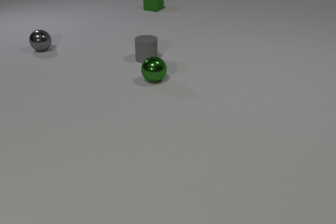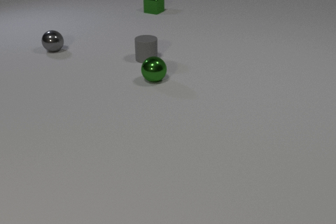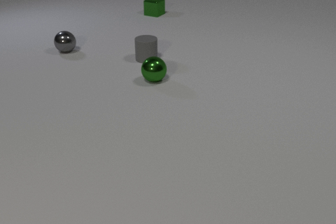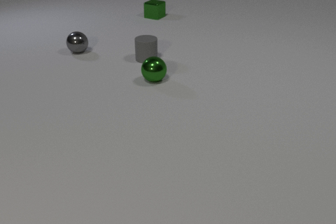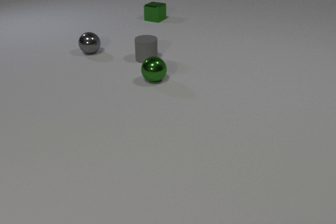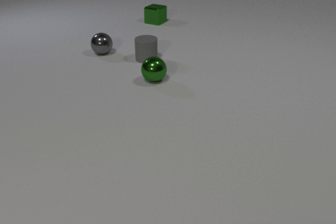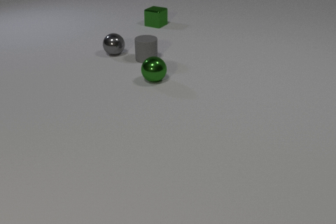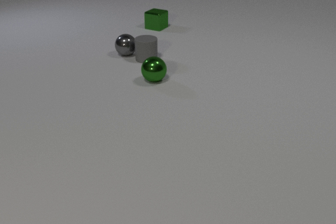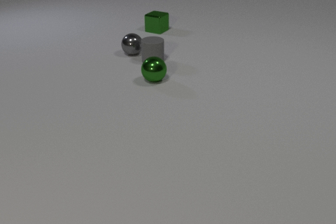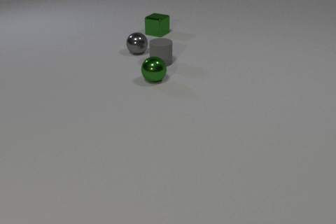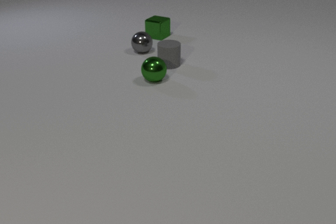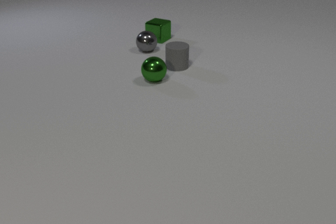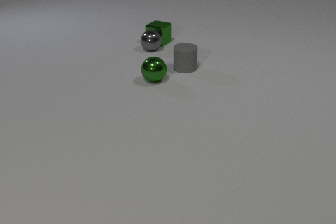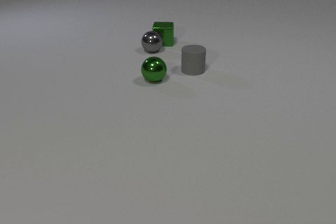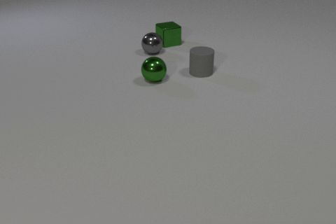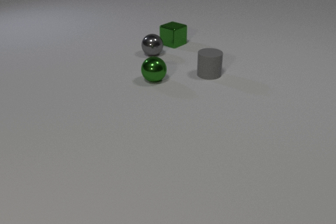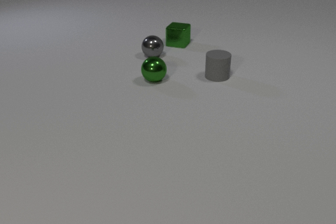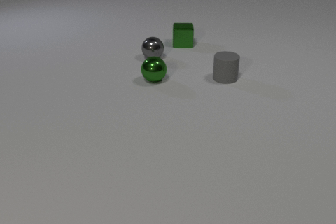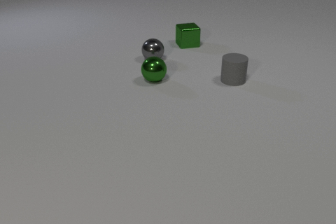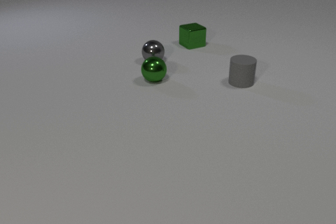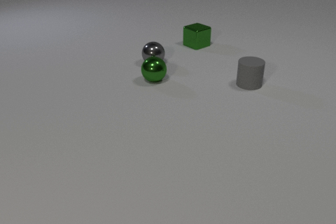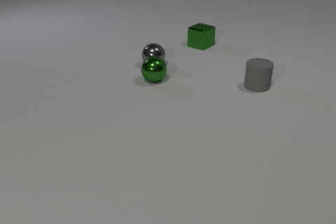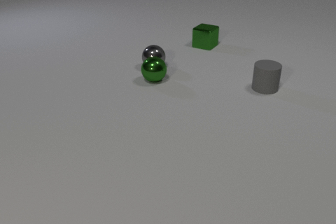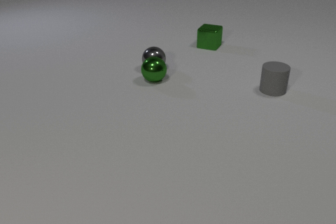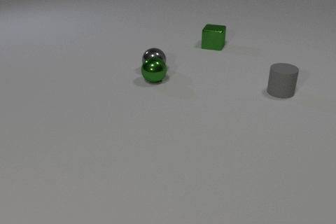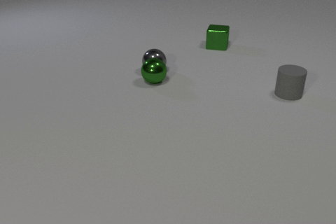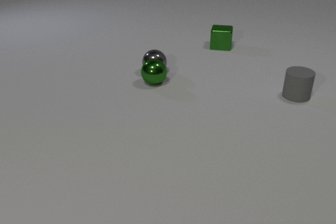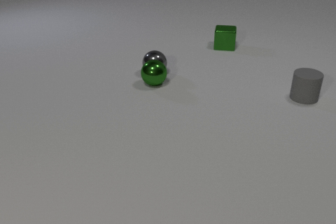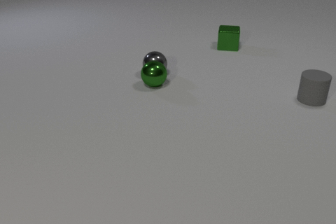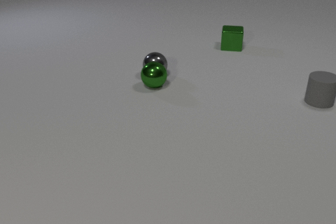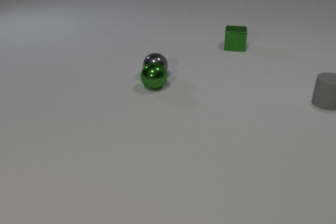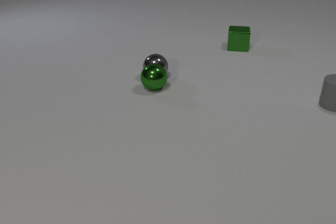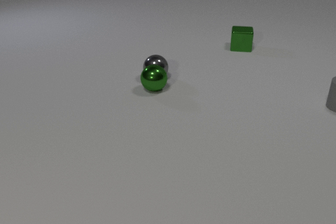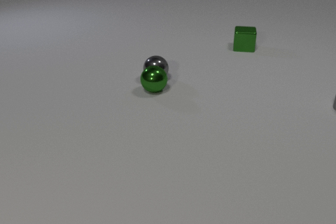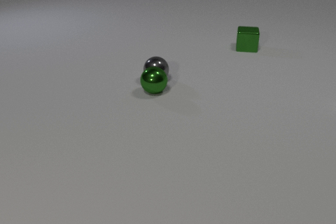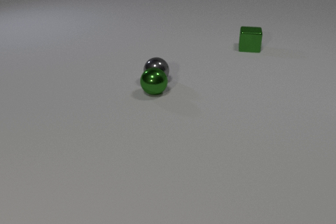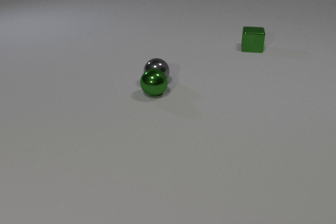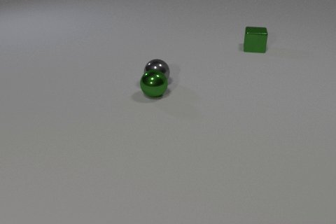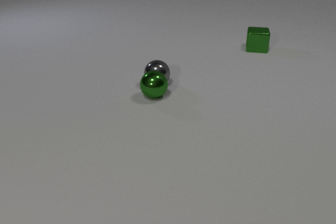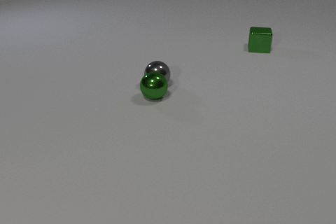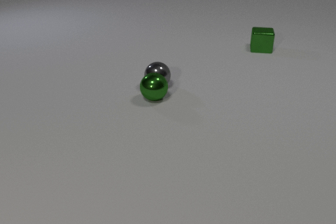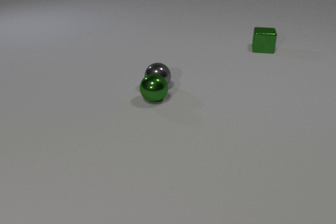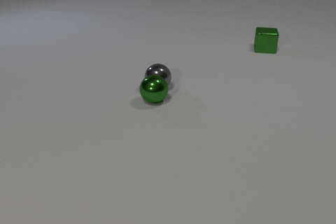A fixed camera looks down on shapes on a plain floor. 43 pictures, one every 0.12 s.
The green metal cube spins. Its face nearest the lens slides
to the right.
The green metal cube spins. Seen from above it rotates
counterclockwise.
0.00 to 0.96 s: The gray metal sphere rolls to the right. The gray rubber cylinder slides to the right and toward the camera. The green metal cube slides toward the camera. The gray metal sphere and the gray rubber cylinder collide.
0.96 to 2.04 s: The gray metal sphere rolls to the right and toward the camera. The gray rubber cylinder slides to the right and toward the camera. The green metal cube slides toward the camera and to the right, spins counterclockwise seen from above by about 120 degrees, its near face sliding to the right. The gray metal sphere and the green metal cube collide.
2.04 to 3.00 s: The gray metal sphere rolls toward the camera. The gray rubber cylinder slides to the right. The green metal cube slides to the right, spins so that its near face slides to the right, counterclockwise seen from above. The gray metal sphere and the green metal sphere collide.
3.00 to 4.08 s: The gray metal sphere rolls toward the camera. The gray rubber cylinder slides to the right, leaves at the right edge. The green metal cube slides to the right. The green metal sphere rolls toward the camera.
4.08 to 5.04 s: The gray metal sphere rolls toward the camera. The green metal cube slides to the right. The green metal sphere rolls toward the camera.
How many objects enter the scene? 0.
Are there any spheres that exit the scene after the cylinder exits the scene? no.
How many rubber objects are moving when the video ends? 0.
